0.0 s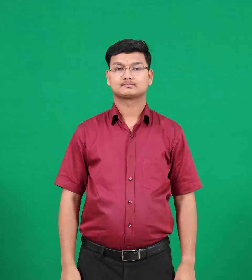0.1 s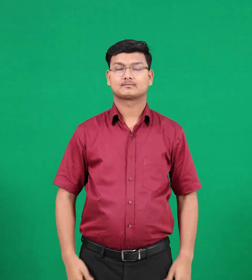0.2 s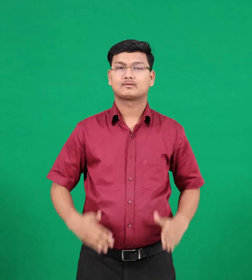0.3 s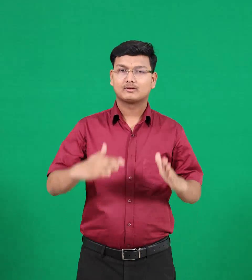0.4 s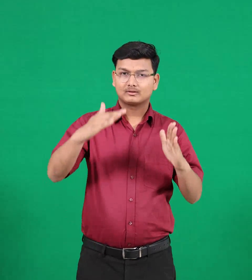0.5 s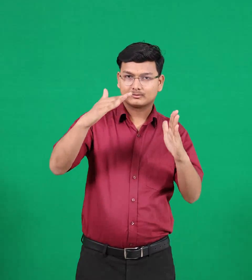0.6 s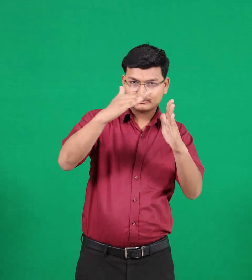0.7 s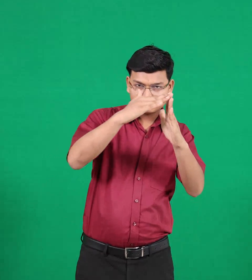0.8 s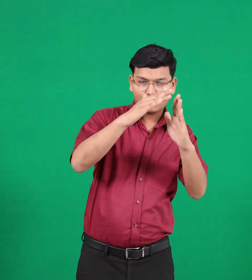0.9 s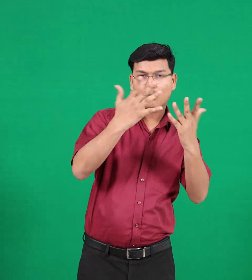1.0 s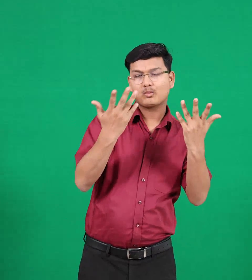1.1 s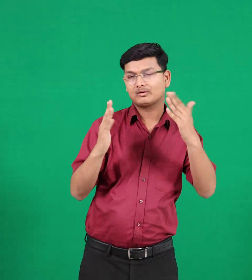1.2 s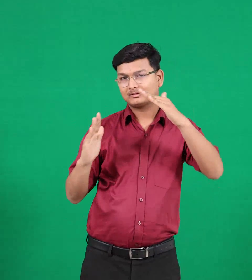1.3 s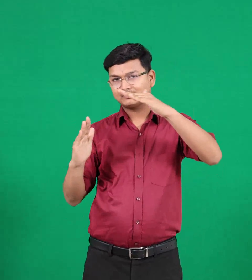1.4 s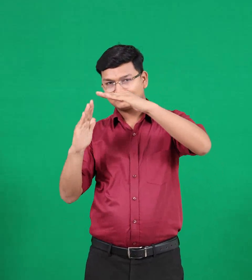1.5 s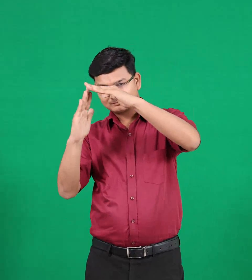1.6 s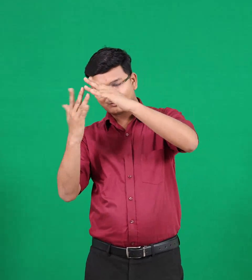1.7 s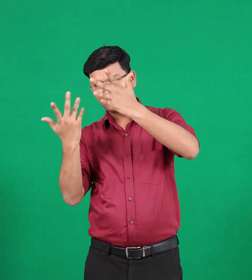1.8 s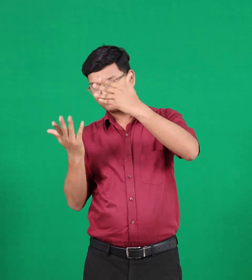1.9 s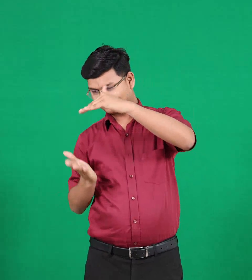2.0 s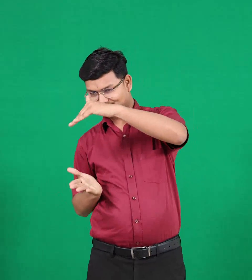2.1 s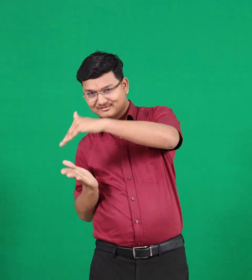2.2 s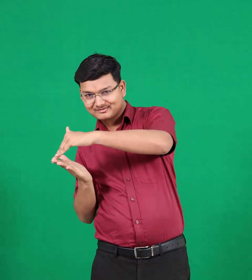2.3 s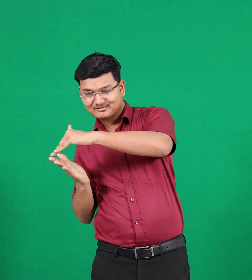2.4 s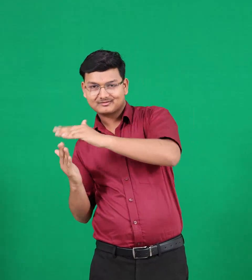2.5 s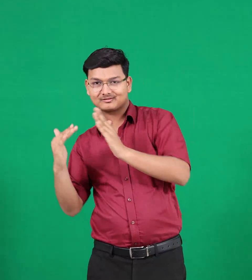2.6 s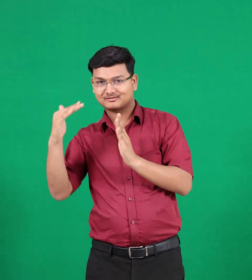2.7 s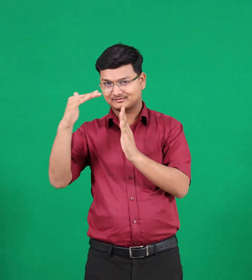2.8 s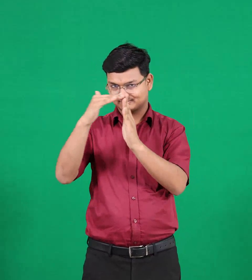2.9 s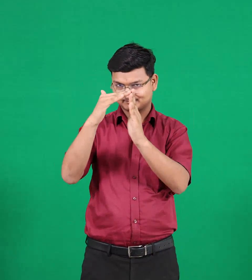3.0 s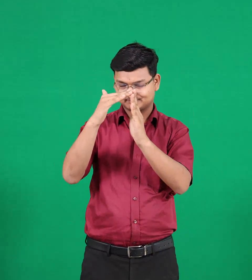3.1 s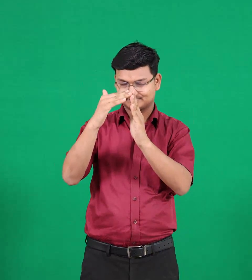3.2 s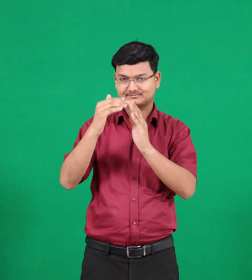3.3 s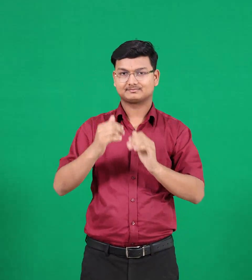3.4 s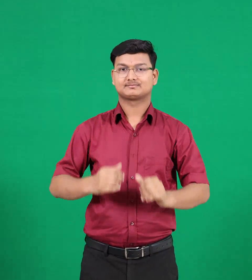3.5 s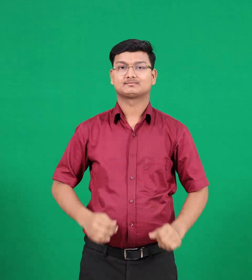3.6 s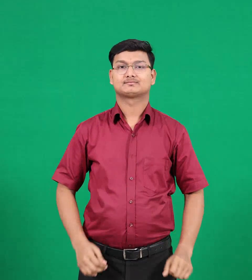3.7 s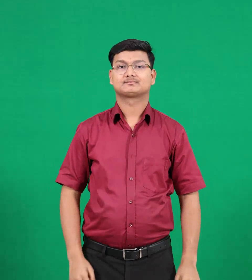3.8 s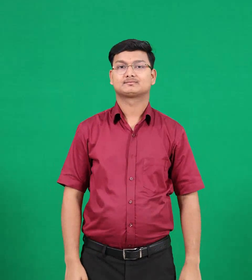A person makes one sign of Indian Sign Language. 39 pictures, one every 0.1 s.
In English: cornerstone
